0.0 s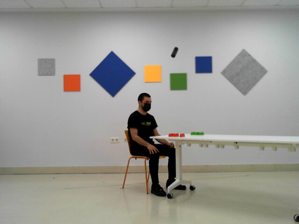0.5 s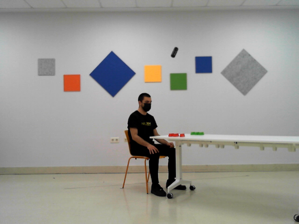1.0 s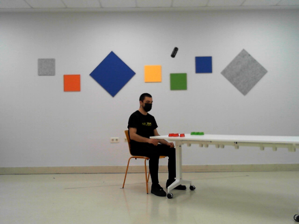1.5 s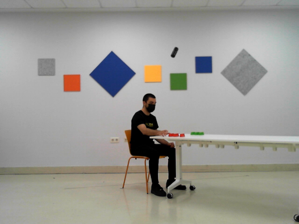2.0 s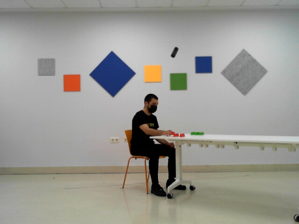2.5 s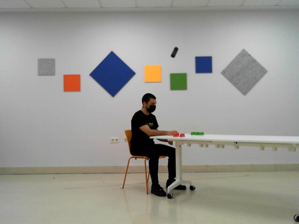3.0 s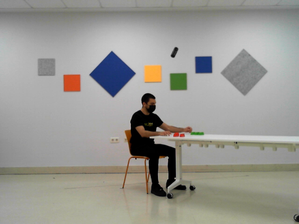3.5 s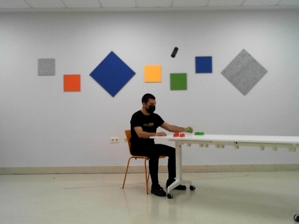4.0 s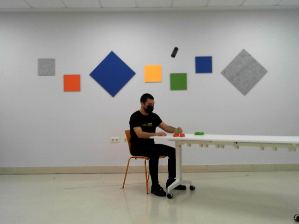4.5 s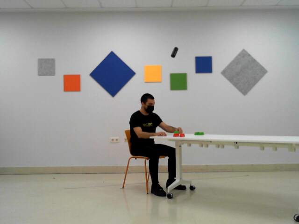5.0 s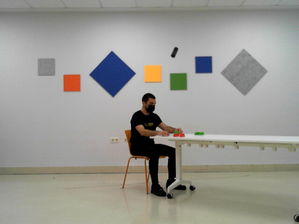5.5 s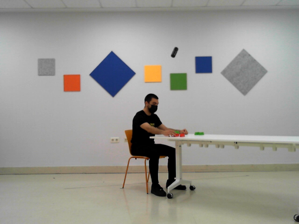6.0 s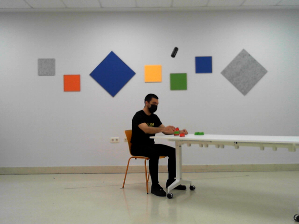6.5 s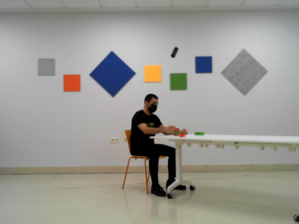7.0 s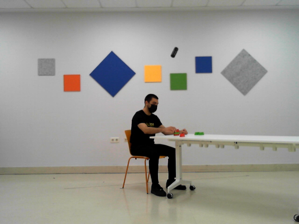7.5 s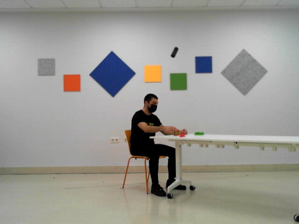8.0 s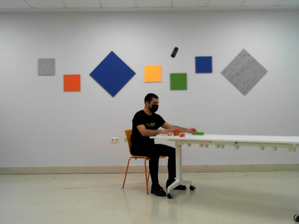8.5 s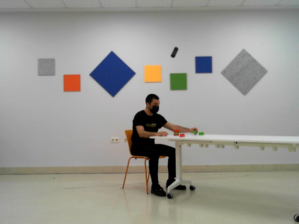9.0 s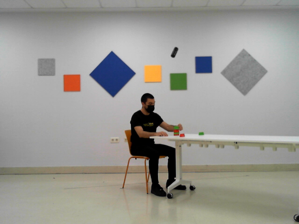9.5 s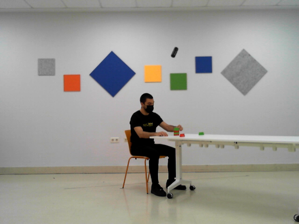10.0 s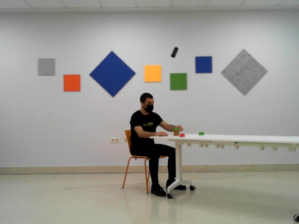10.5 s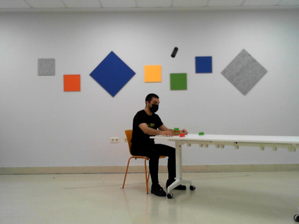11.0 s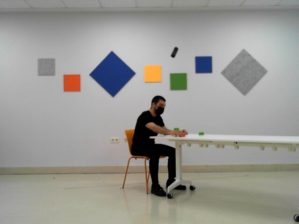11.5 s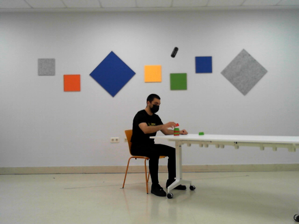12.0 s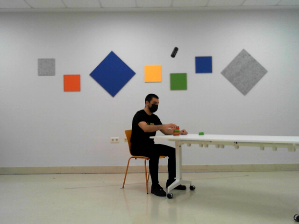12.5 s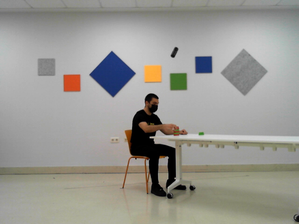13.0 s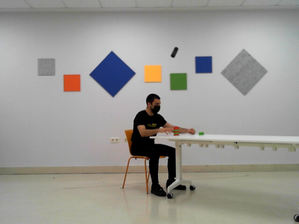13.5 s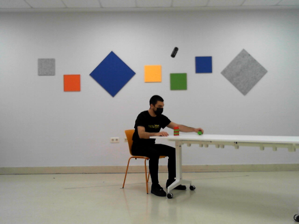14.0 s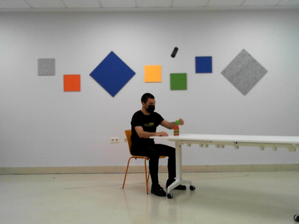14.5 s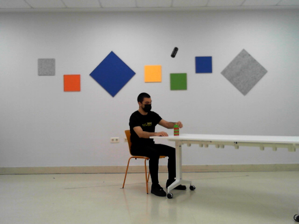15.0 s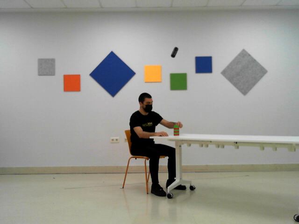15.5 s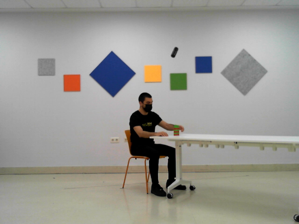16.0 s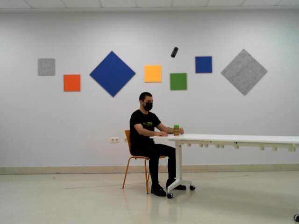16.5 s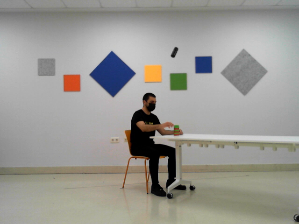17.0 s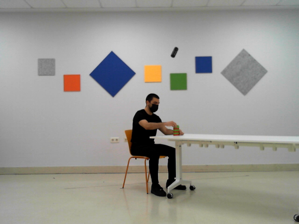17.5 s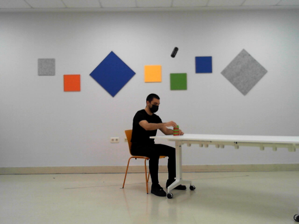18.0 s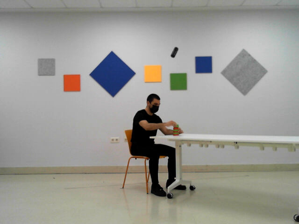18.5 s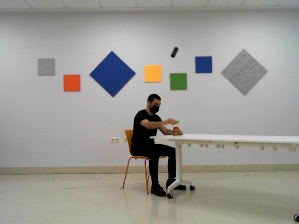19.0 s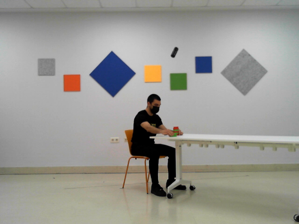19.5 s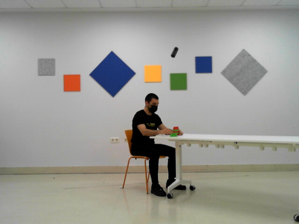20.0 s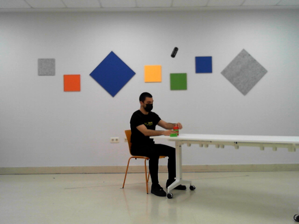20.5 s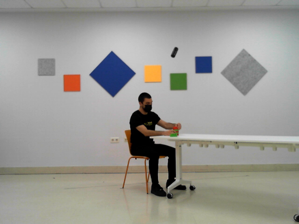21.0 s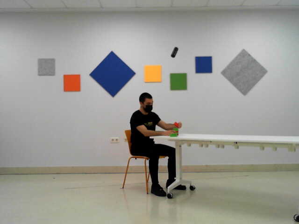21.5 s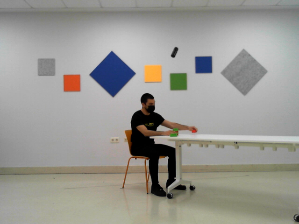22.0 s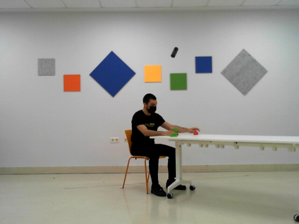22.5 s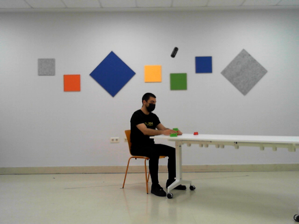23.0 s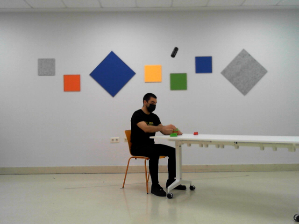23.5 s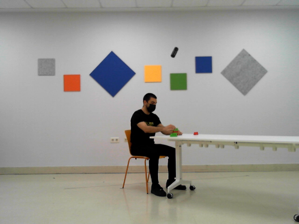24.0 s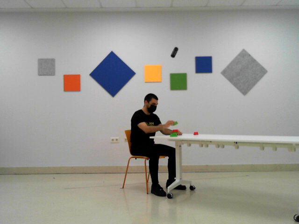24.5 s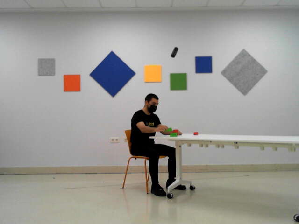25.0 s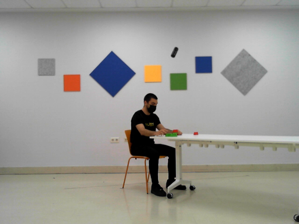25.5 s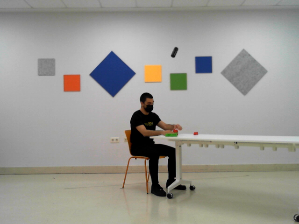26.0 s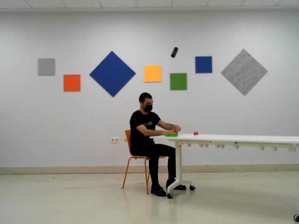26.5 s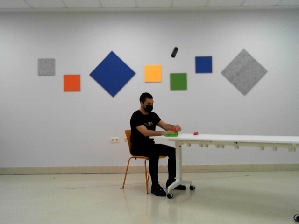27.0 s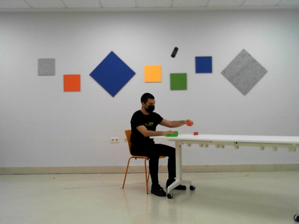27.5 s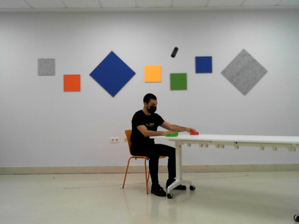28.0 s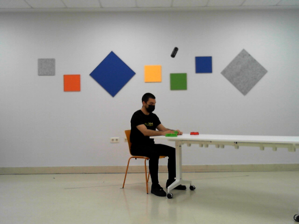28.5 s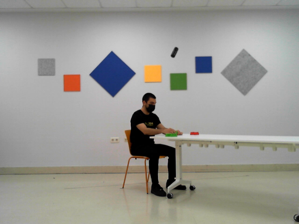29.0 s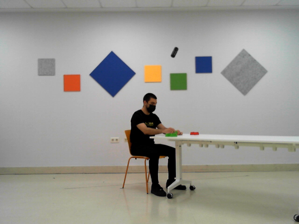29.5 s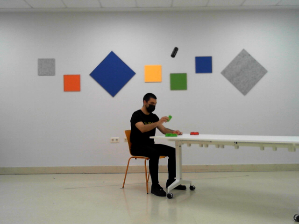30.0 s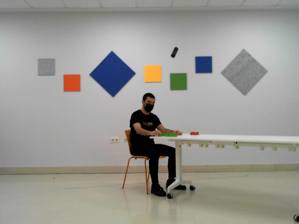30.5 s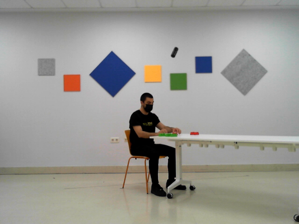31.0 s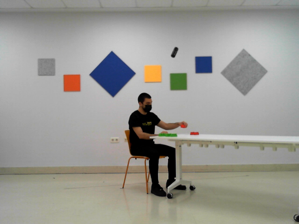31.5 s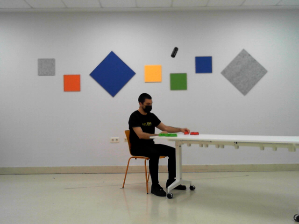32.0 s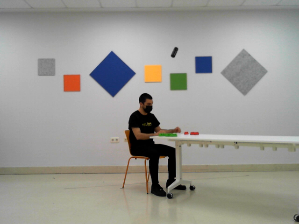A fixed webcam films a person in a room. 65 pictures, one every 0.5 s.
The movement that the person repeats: Assemble and disassemble a 6-piece LEGO tower.
